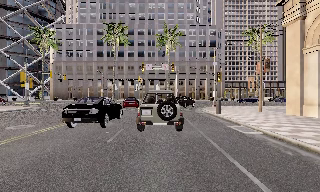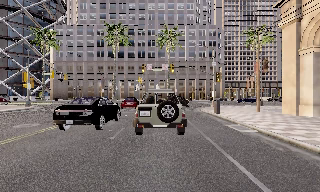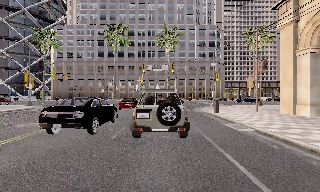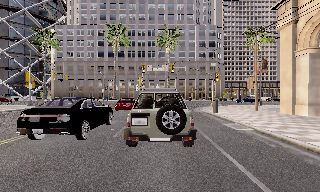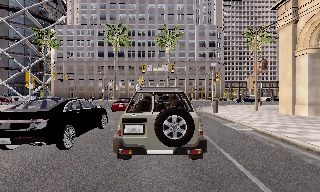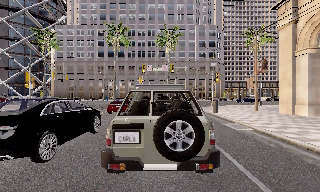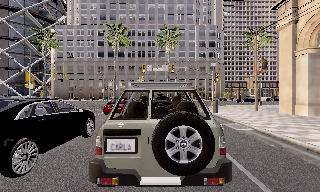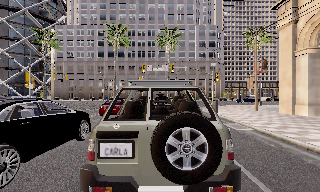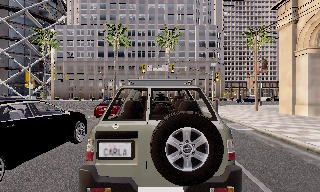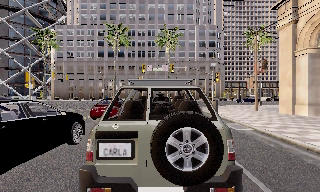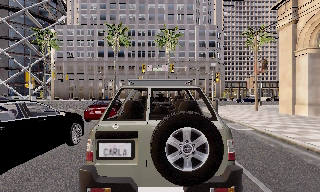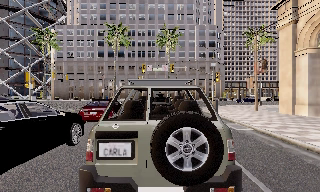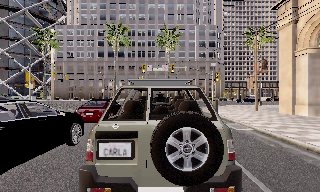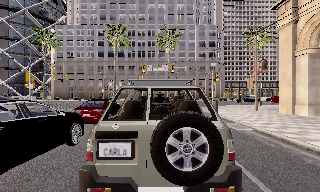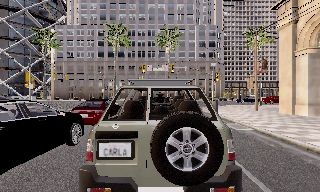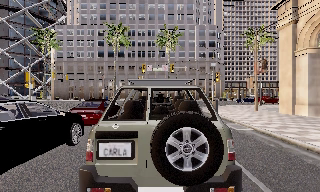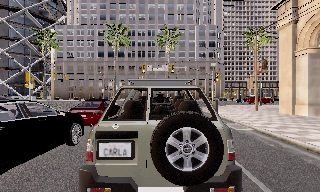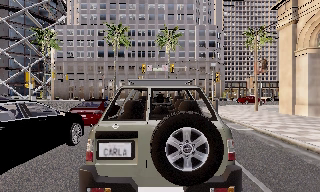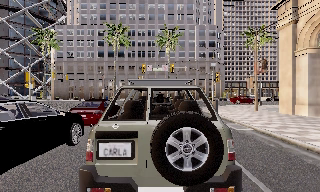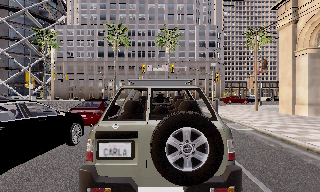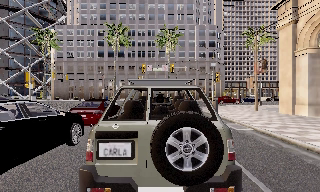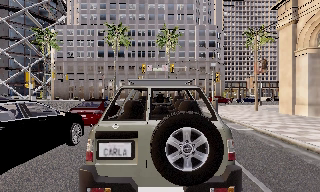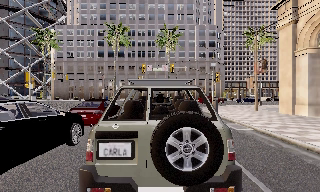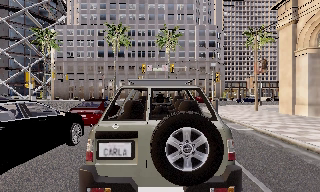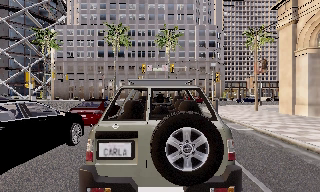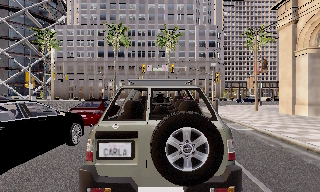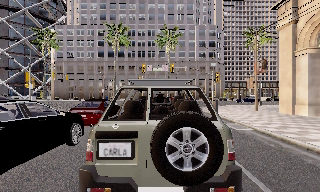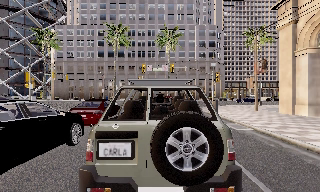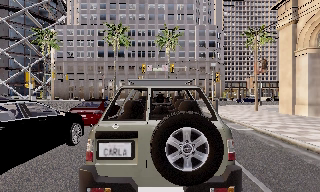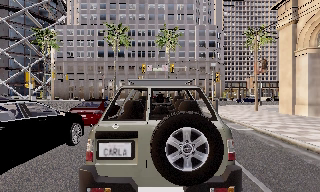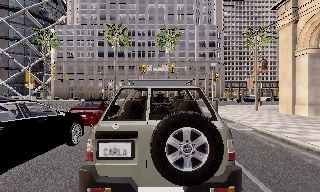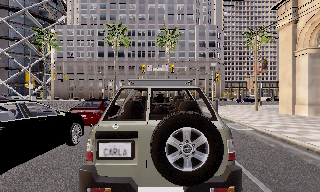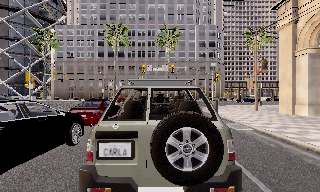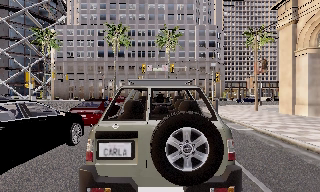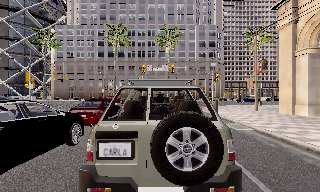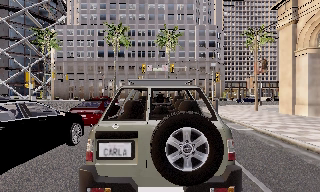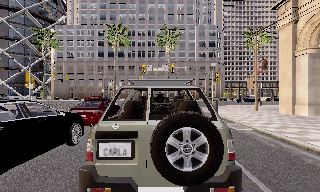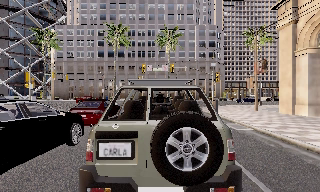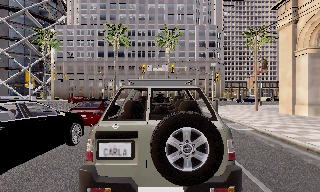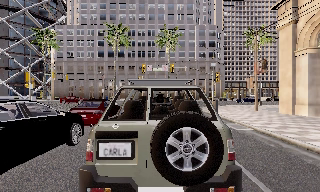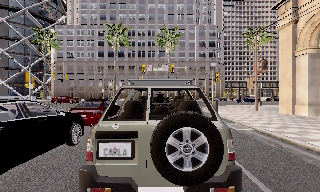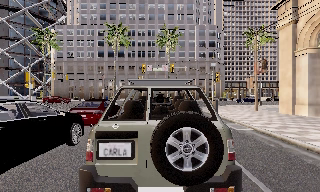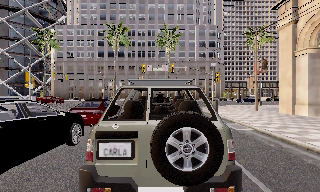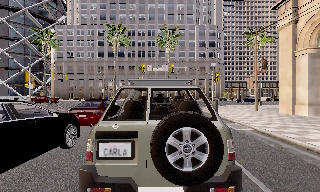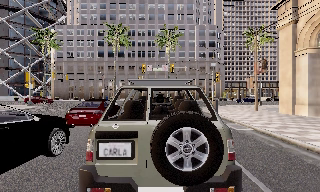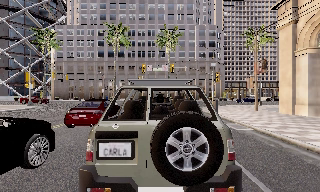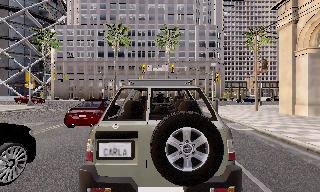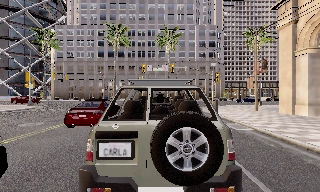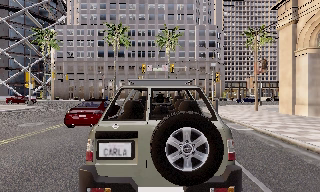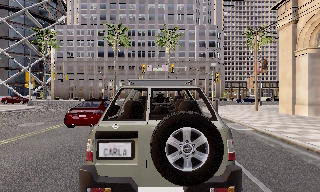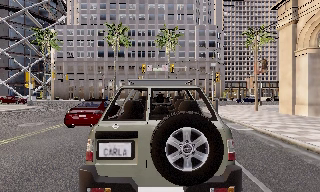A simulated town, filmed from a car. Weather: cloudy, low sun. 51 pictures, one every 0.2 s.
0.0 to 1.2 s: The camera travels backward, about 0.5 m, so what stands in front gets smaller. It loses speed.
1.2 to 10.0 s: The camera keeps its place and its aim.
The film runs backward here.
